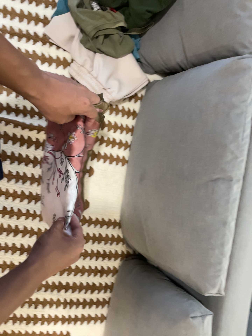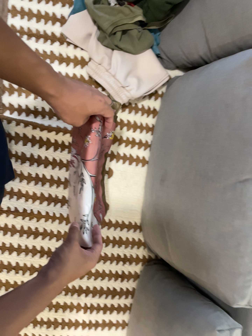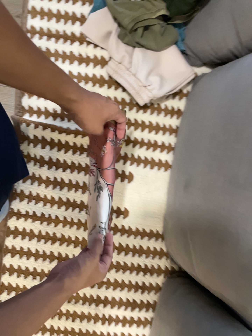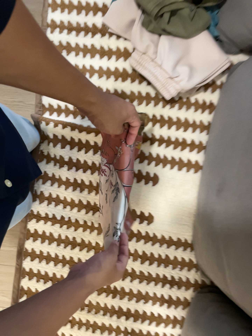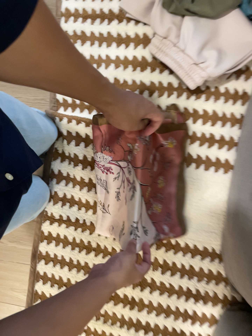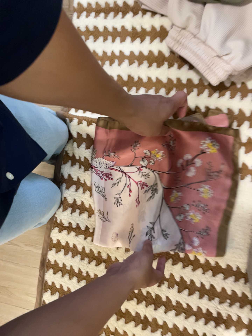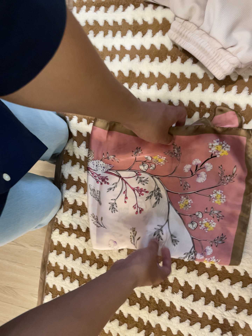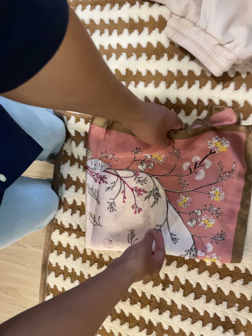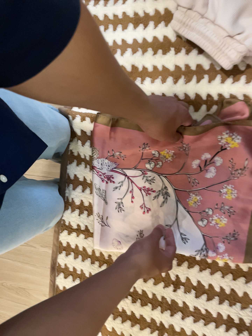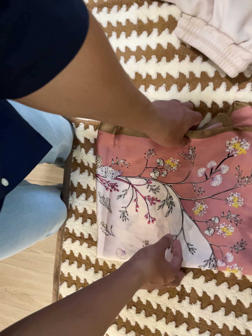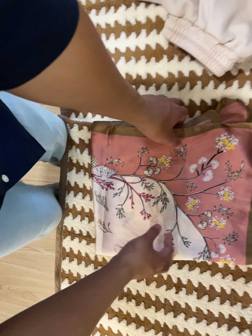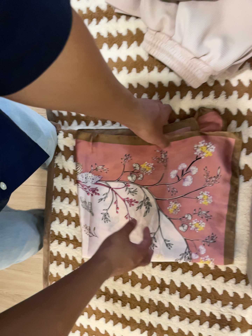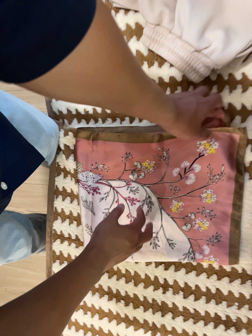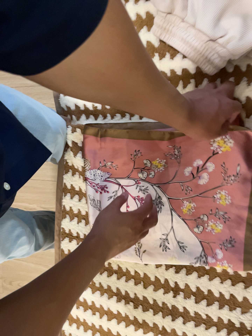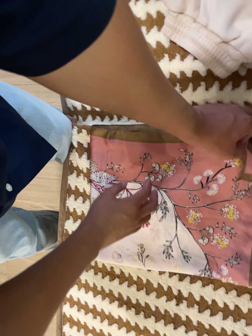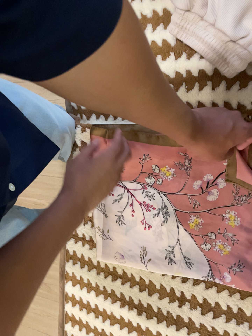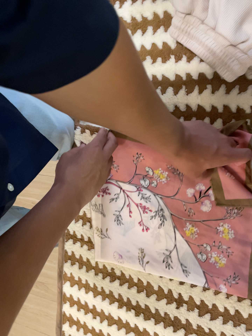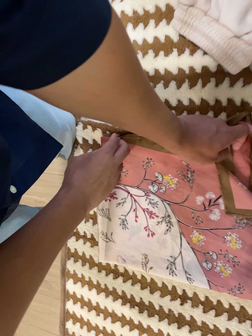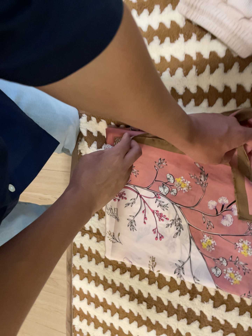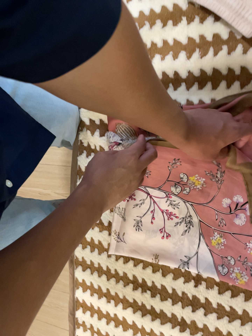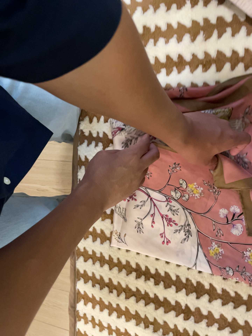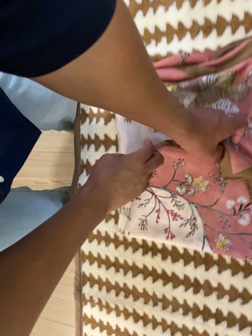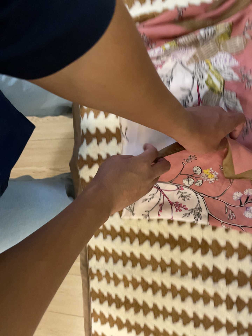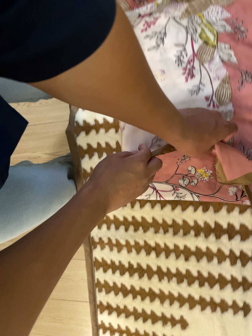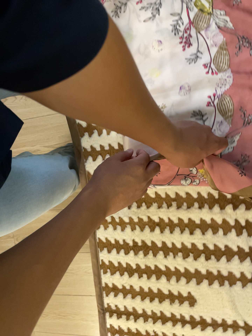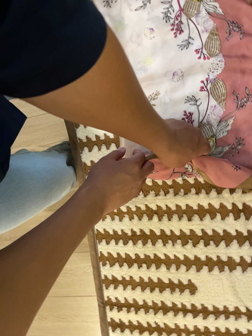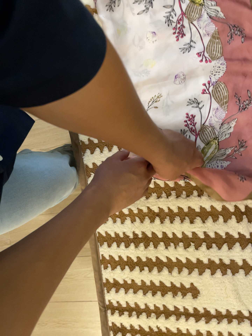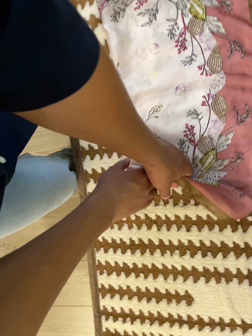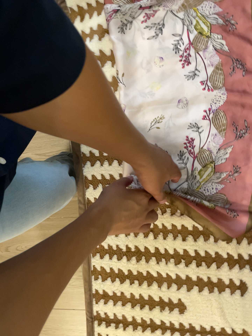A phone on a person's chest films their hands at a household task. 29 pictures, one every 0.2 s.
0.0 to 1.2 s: The scene slides to the right, as the camera pans about 35 degrees to its left. It travels forward and to its right, about 32 cm.
1.2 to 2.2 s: The camera shifts only a little, or ends up much as it began.
2.2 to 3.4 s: The camera travels forward, about 7 cm, so what stands in front looms larger.
3.4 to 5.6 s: The camera travels toward the bottom of its view, about 40 cm, so close, fixed things drift upward. It rolls about its line of sight by about 10 degrees, and the scene rotates counterclockwise.
The film runs backward here.
